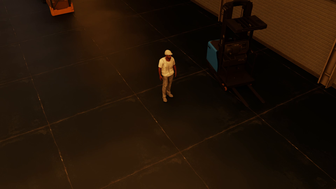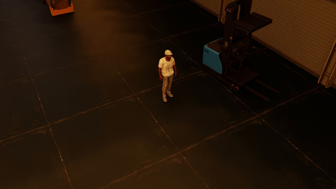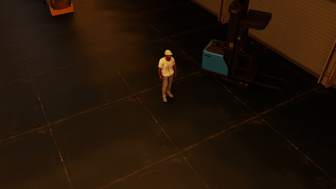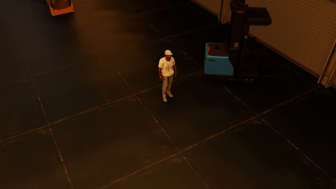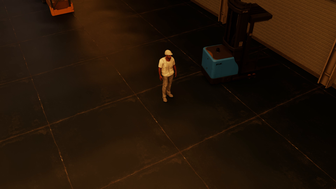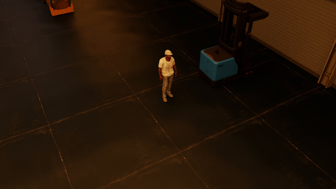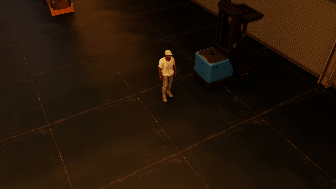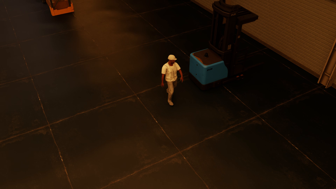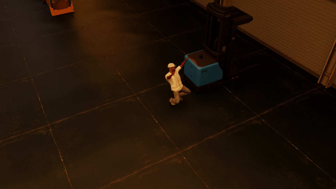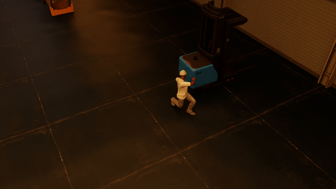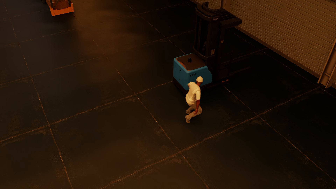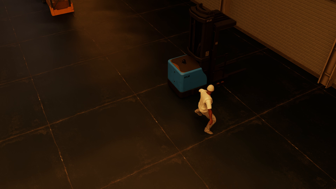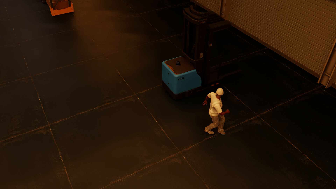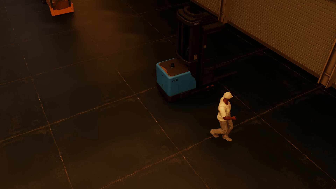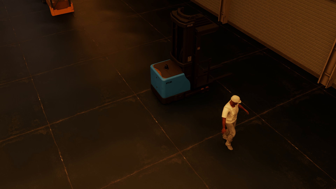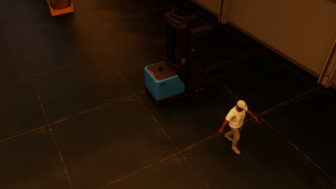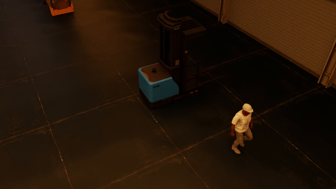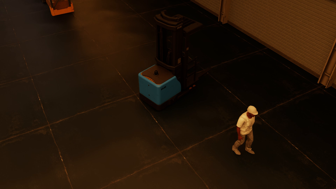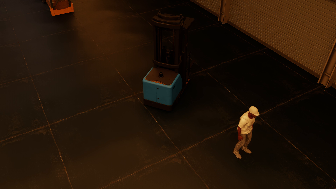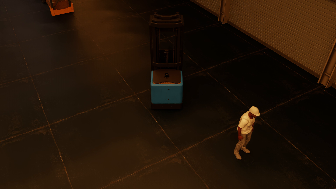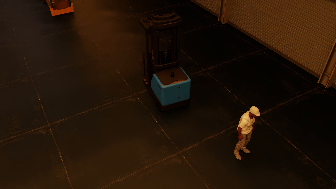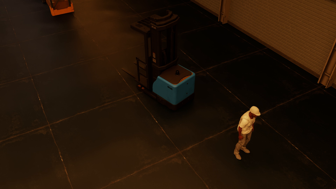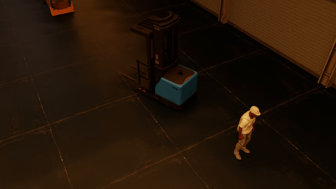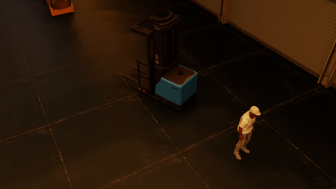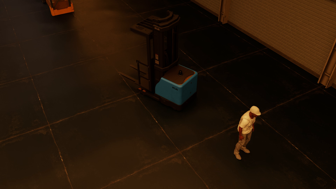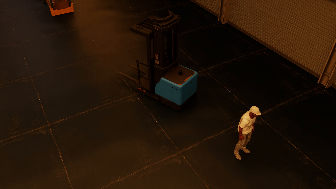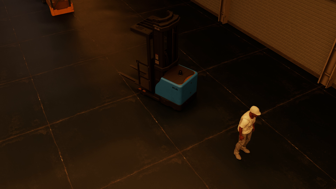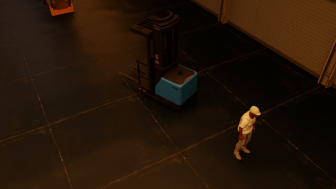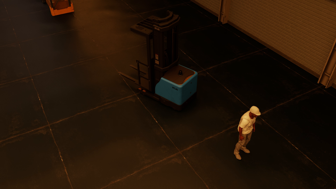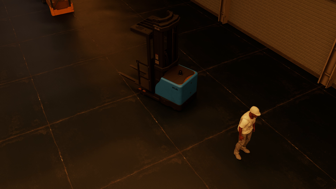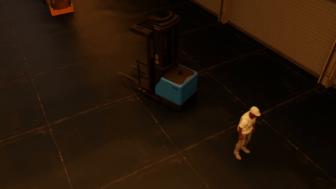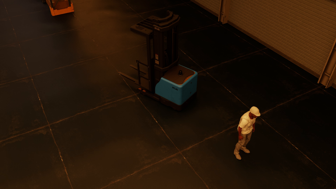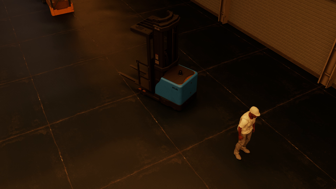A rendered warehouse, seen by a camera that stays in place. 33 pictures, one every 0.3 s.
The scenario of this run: Near miss between a forklift and a person.
